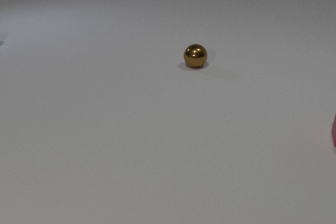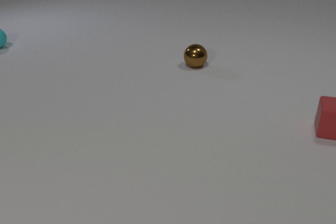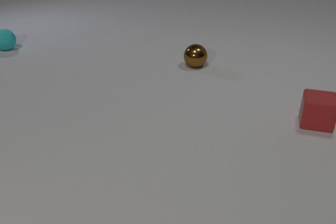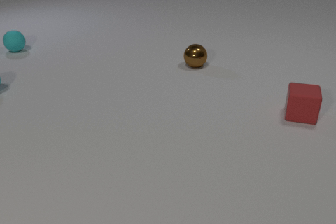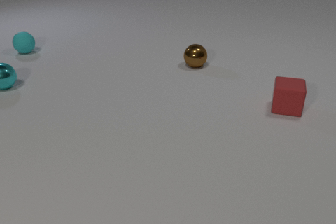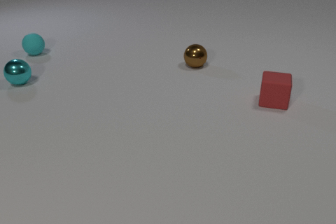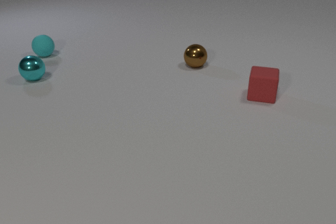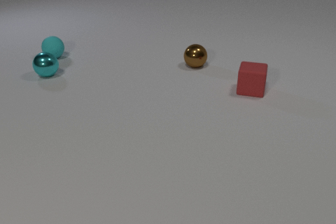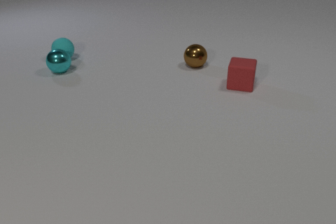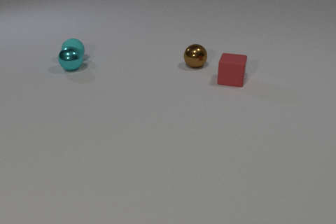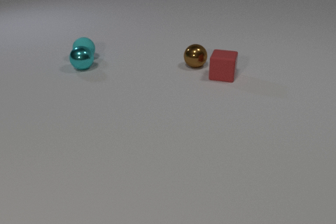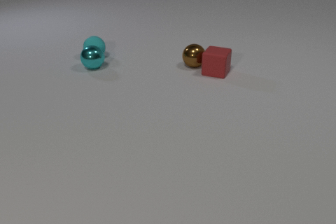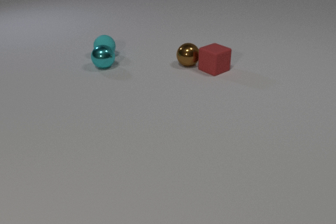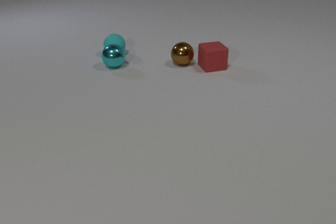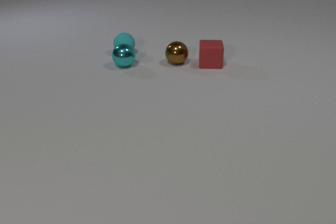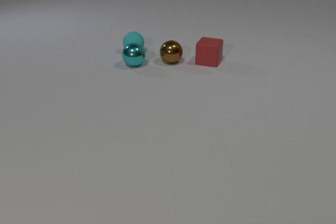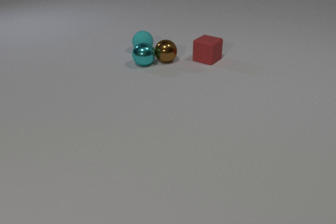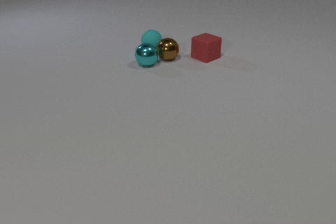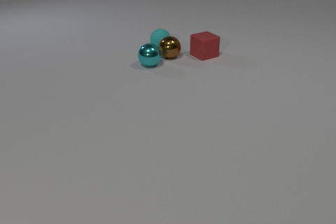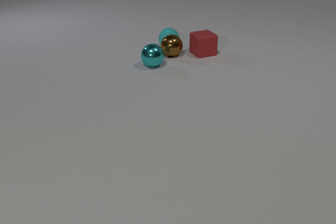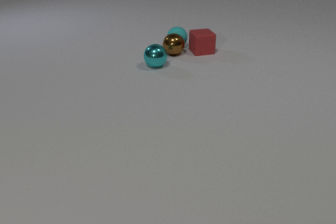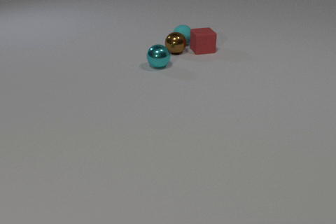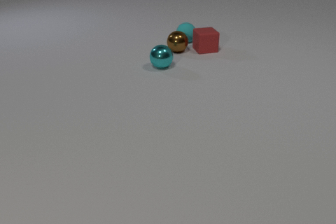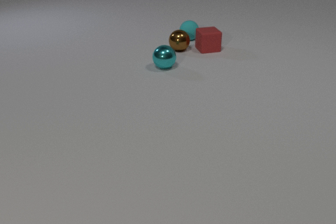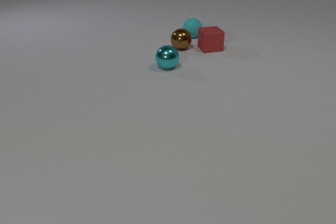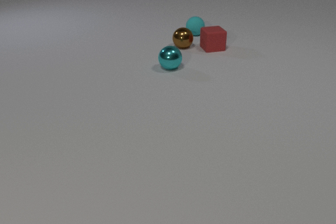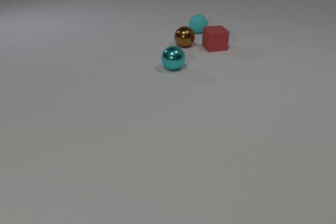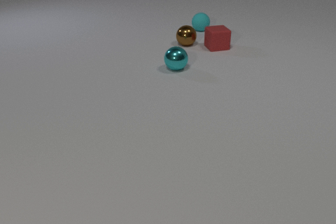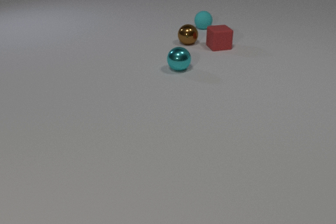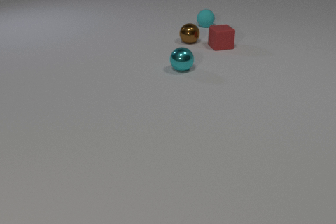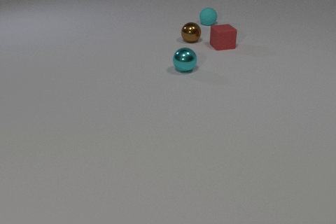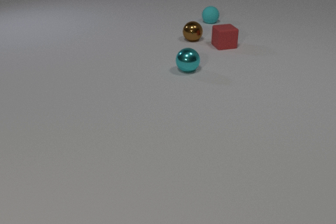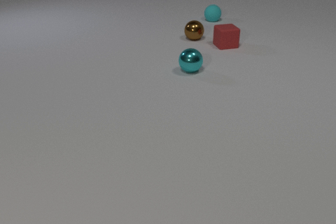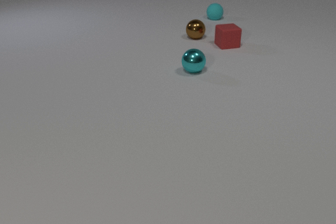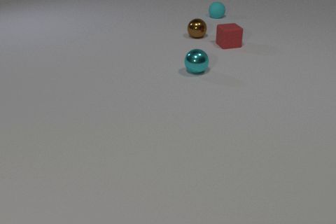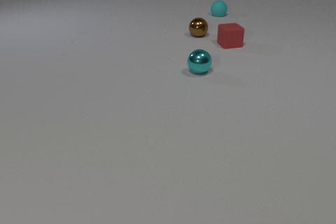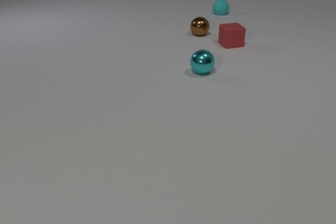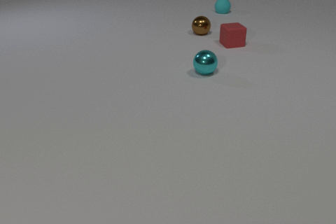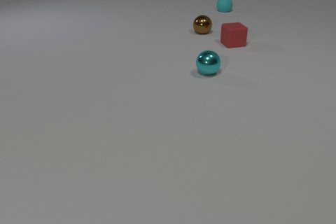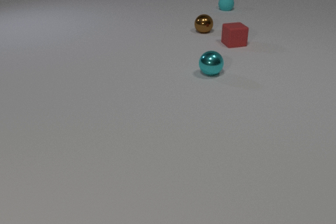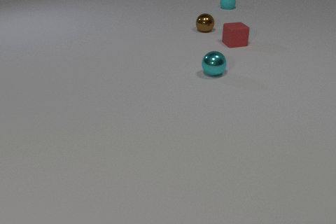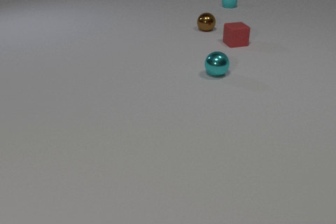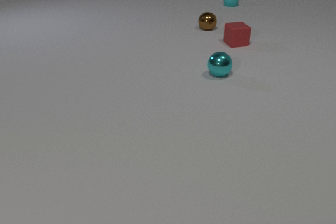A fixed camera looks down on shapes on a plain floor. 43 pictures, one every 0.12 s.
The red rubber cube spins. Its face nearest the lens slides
to the left.
The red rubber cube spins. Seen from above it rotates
clockwise.
0.00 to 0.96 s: The cyan metal sphere comes in at the left edge, rolls to the right. The cyan rubber sphere comes in at the left edge, rolls to the right and toward the camera. The red rubber cube slides to the left and away from the camera.
0.96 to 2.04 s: The cyan metal sphere rolls to the right. The cyan rubber sphere rolls to the right. The brown metal sphere rolls to the left and away from the camera. The red rubber cube slides away from the camera and to the left, spins so that its near face slides to the left, clockwise seen from above. The cyan metal sphere and the cyan rubber sphere collide. The brown metal sphere and the red rubber cube collide. The cyan metal sphere and the brown metal sphere collide.
2.04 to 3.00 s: The cyan metal sphere rolls to the right. The cyan rubber sphere rolls away from the camera and to the right. The brown metal sphere rolls away from the camera and to the right. The red rubber cube slides away from the camera, spins so that its near face slides to the left, clockwise seen from above. The cyan rubber sphere and the brown metal sphere collide. The cyan rubber sphere and the red rubber cube collide.
3.00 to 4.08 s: The cyan metal sphere rolls to the right. The cyan rubber sphere rolls away from the camera. The brown metal sphere rolls away from the camera and to the right. The red rubber cube slides to the right and away from the camera.
4.08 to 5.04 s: The cyan metal sphere rolls to the right. The cyan rubber sphere rolls away from the camera. The brown metal sphere rolls away from the camera and to the right. The red rubber cube slides to the right and away from the camera.
What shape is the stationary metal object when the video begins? sphere.
How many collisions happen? 5.
How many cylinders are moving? 0.
